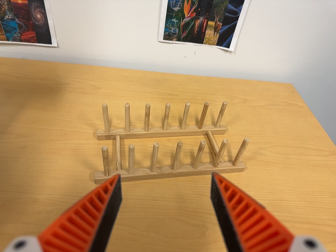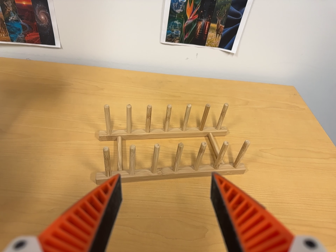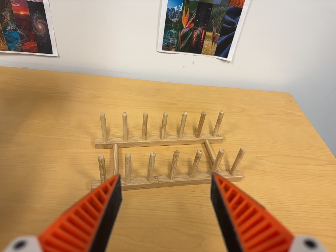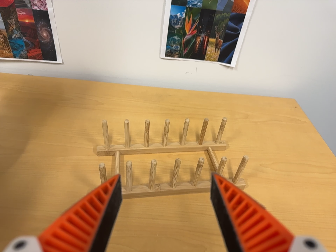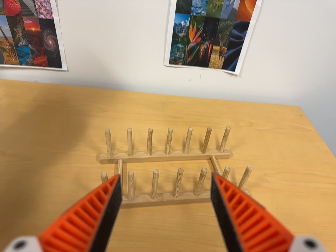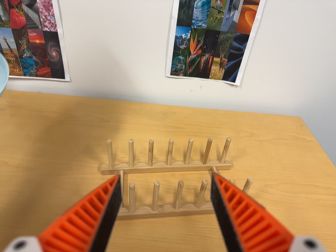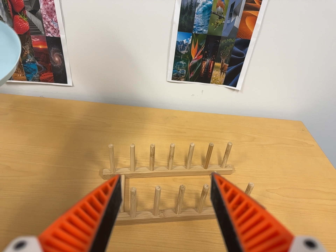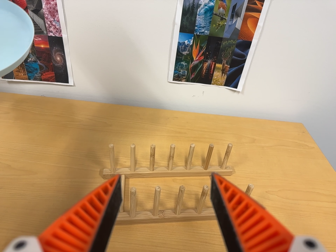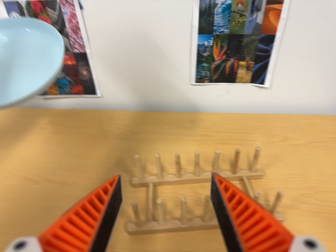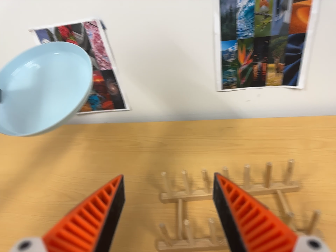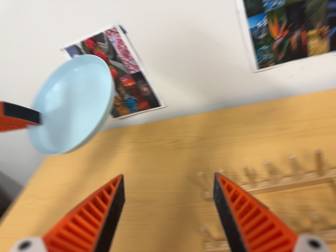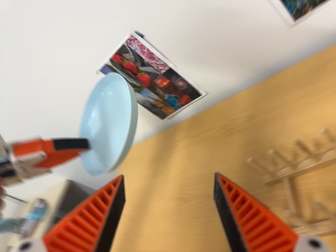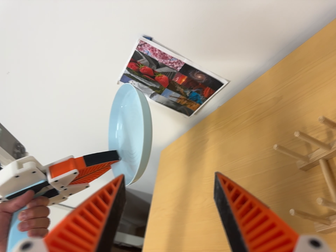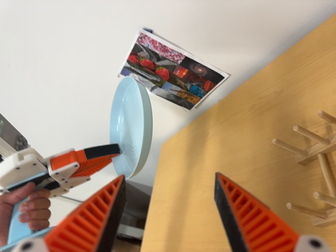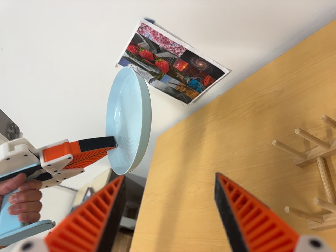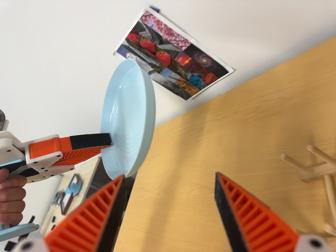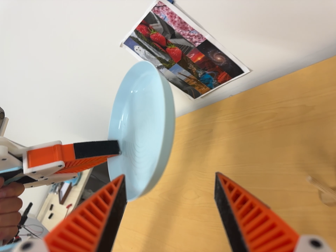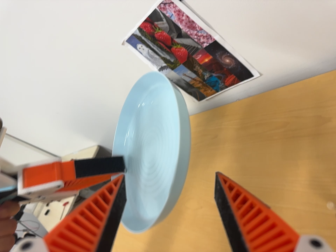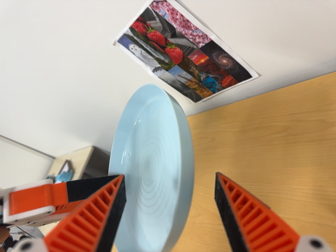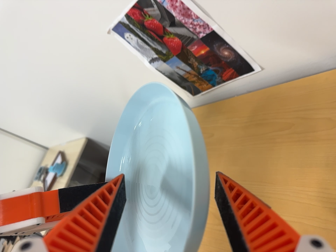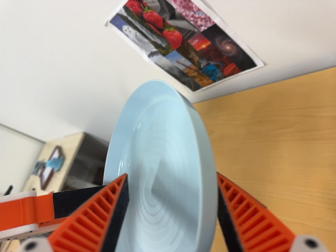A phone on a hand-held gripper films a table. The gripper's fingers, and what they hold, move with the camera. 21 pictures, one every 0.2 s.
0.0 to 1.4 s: The camera shifts only a little, or ends up much as it began.
1.4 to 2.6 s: The camera pans to its left by about 55 degrees. It travels to its right and toward the top of its view, about 24 cm. Its aim tips toward the bottom of its view by about 10 degrees. It rolls about its line of sight by about 40 degrees, and the scene rotates counterclockwise.
2.6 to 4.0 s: The camera travels forward and toward the top of its view, about 22 cm, so what stands in front looms larger. Its aim tips toward the bottom of its view by about 15 degrees. It rolls about its line of sight by about 10 degrees, and the scene rotates clockwise.
The film runs forward here.
